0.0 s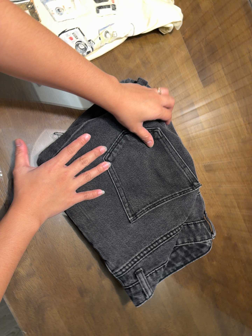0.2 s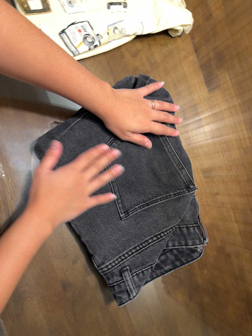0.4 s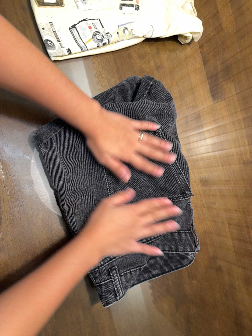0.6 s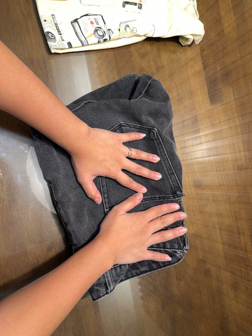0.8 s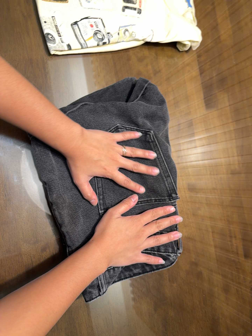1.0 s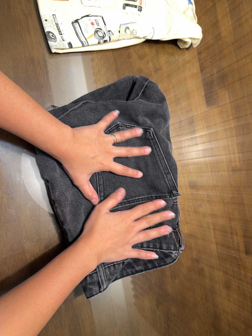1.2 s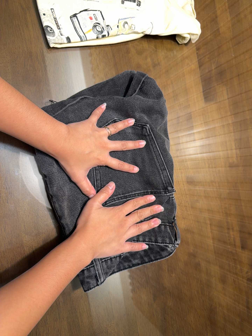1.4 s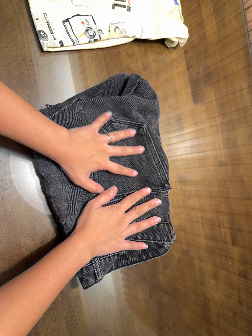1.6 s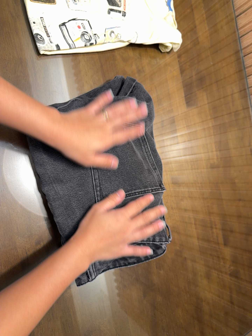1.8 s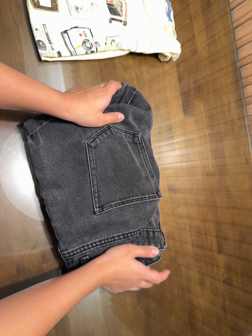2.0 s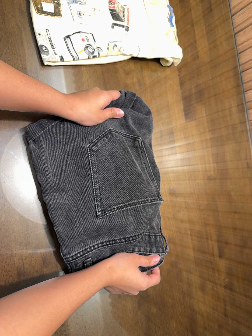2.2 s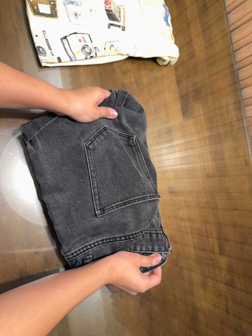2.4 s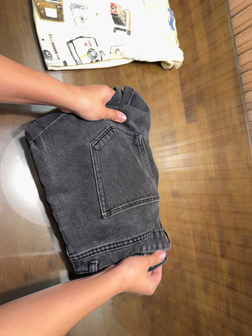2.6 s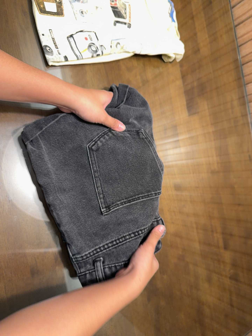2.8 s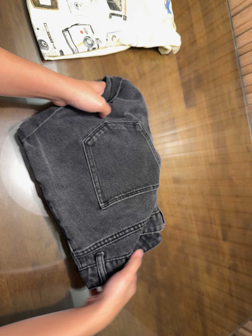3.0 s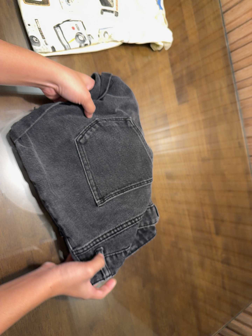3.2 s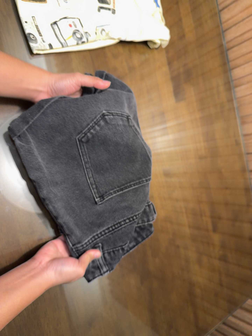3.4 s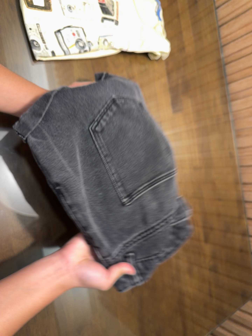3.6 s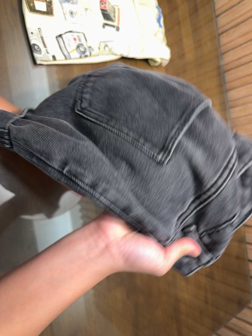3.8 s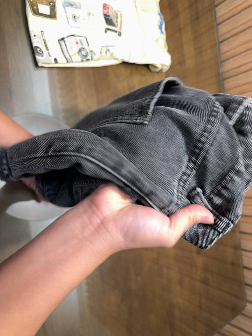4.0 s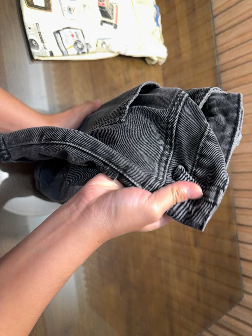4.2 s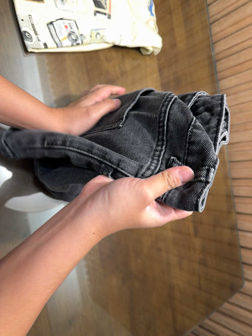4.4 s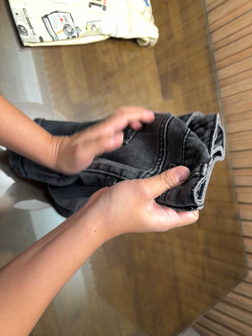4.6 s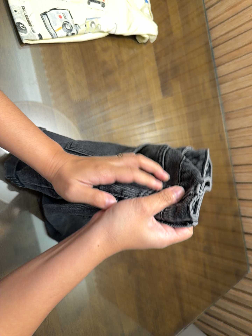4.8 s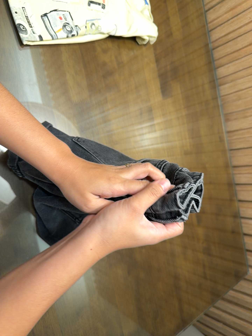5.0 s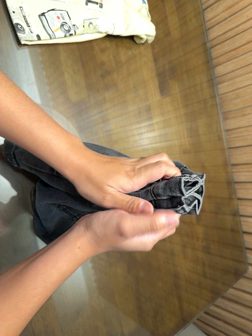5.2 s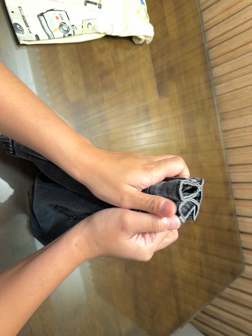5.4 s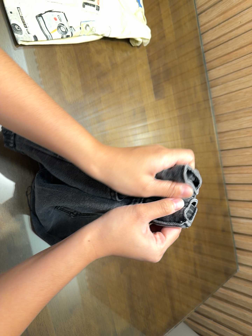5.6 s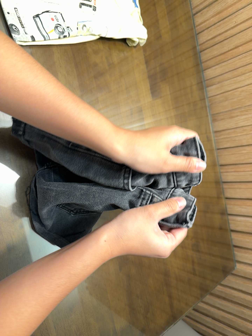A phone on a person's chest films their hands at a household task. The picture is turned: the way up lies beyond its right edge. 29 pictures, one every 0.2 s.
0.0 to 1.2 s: The camera travels toward the bottom of its view, about 6 cm. It rolls about its line of sight by about 15 degrees, and the scene rotates clockwise.
1.2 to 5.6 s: The camera pans to its right by about 15 degrees. It travels backward, about 8 cm, so what stands in front gets smaller.
The film runs backward here.
